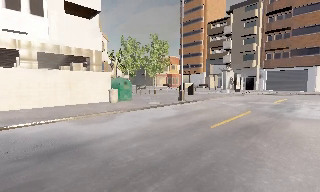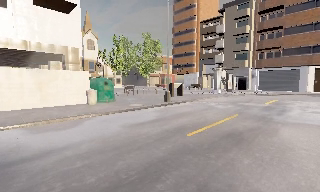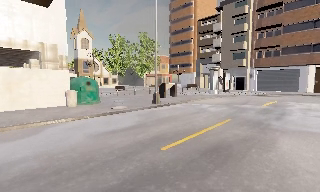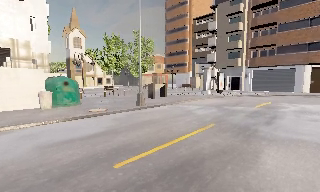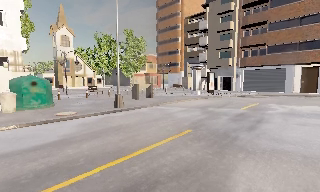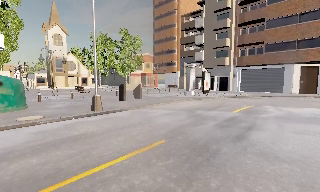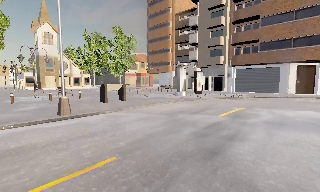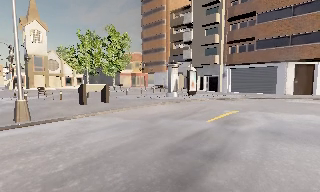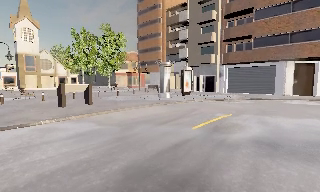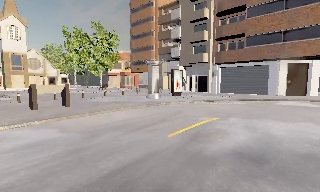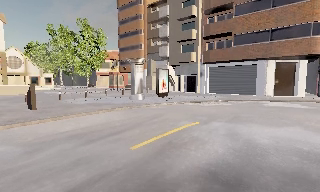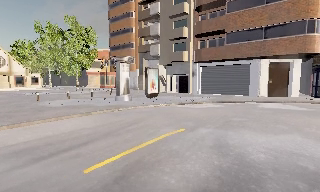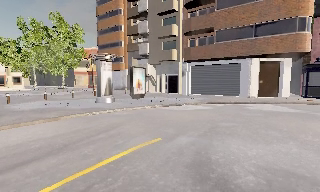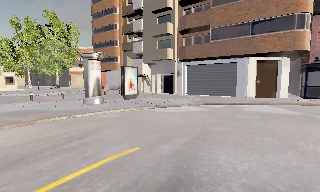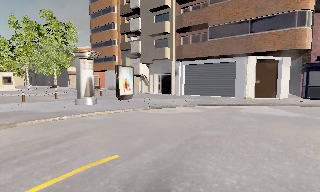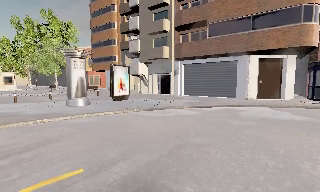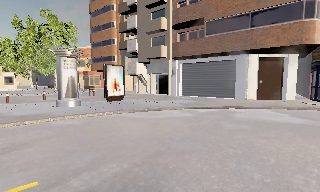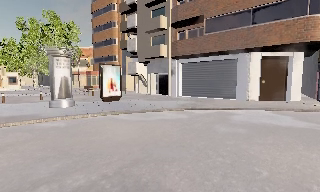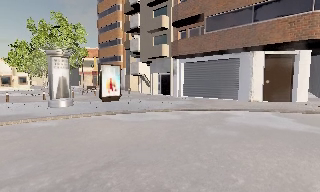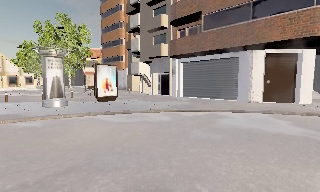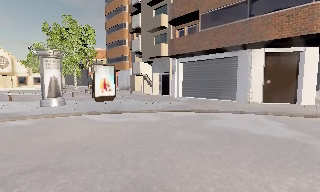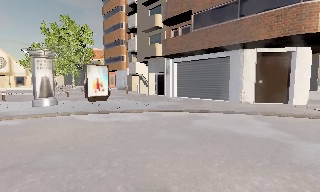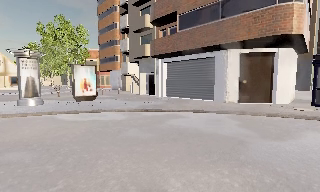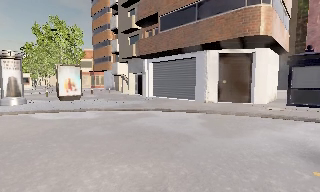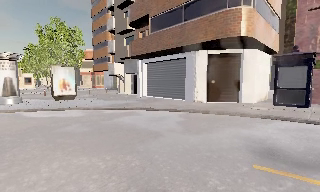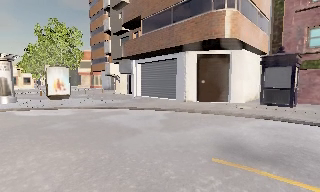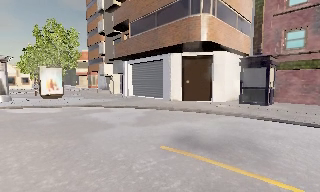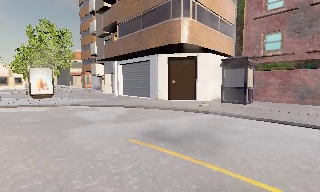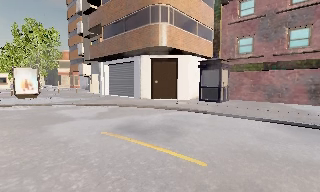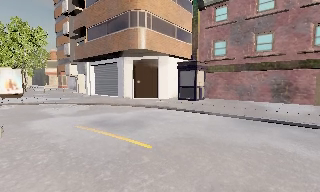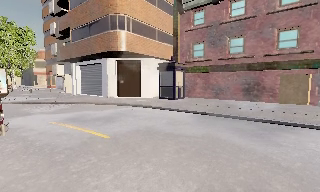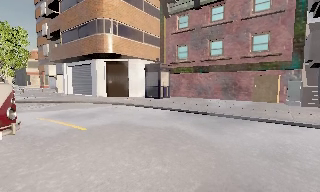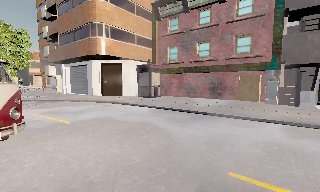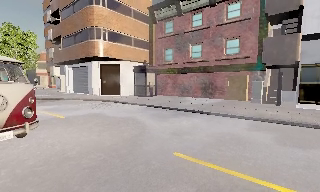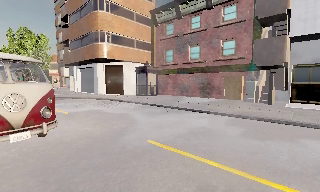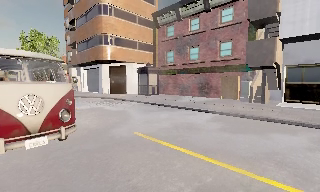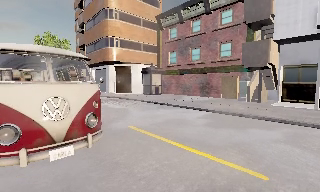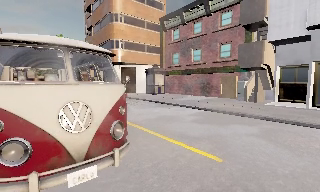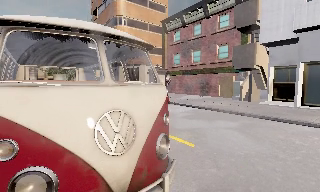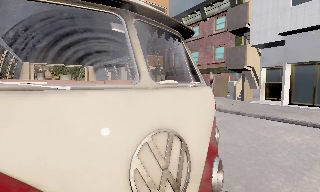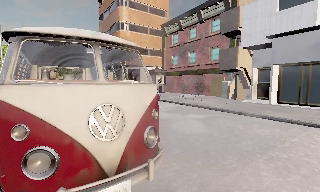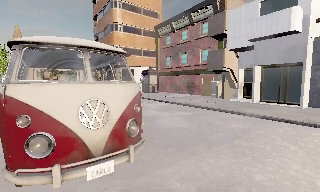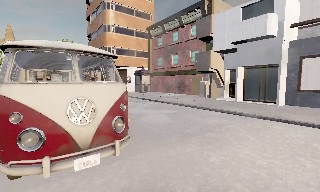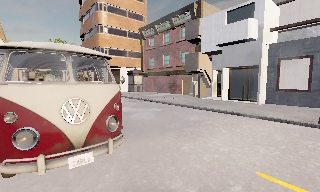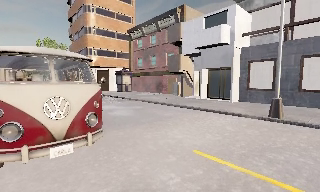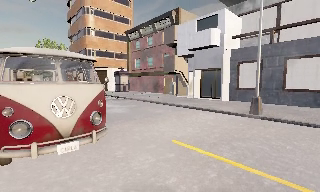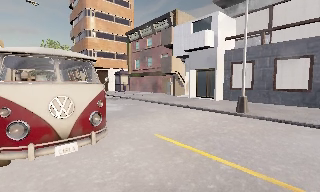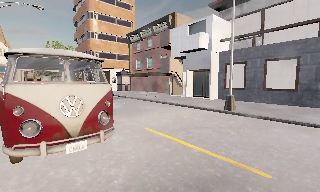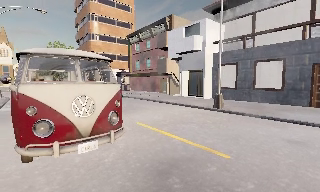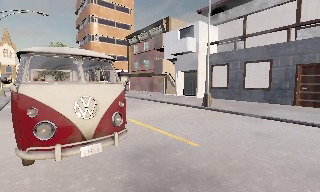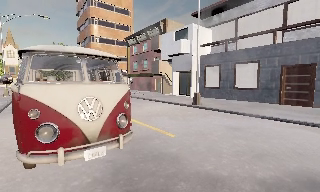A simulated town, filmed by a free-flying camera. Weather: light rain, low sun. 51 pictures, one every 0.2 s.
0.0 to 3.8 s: The camera travels forward and to its right, about 17 m, so what stands in front looms larger. It loses speed.
3.8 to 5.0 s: The camera travels to its right, about 5 m, so close, fixed things drift to the left.
5.0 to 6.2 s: The camera swings to its right by about 10 degrees, and the scene slides to the left. It travels to its right and backward, about 6 m, so close, fixed things drift to the left.
6.2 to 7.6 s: The camera pans to its left, which is counterclockwise from overhead, by about 15 degrees. It travels to its right and backward, about 7 m.
7.6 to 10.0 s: The camera travels backward and to its right, about 9 m, so what stands in front gets smaller.
The film runs forward here.
